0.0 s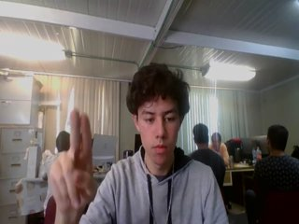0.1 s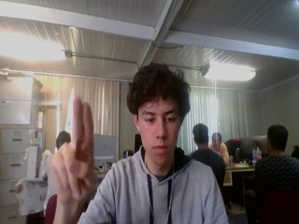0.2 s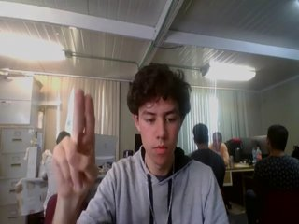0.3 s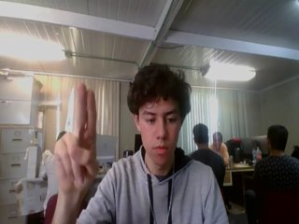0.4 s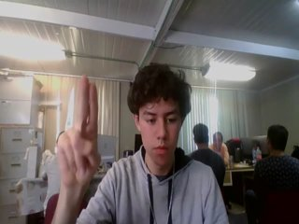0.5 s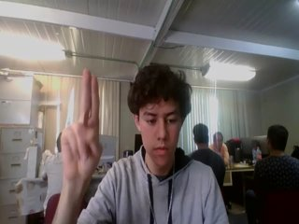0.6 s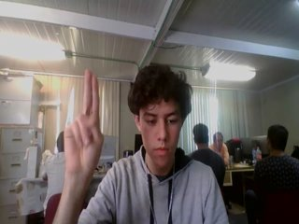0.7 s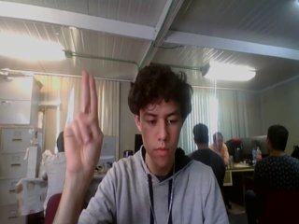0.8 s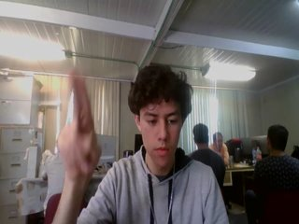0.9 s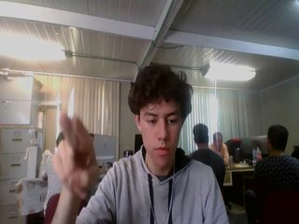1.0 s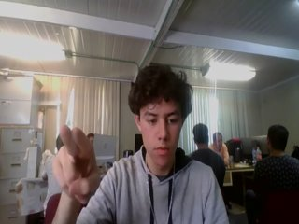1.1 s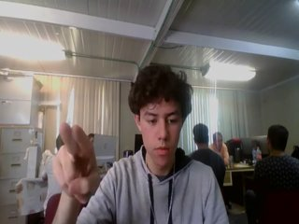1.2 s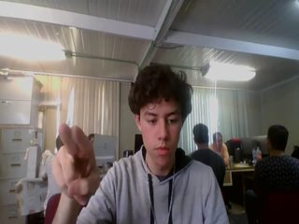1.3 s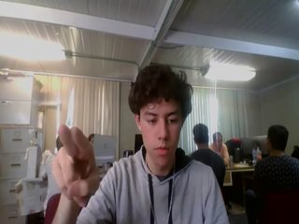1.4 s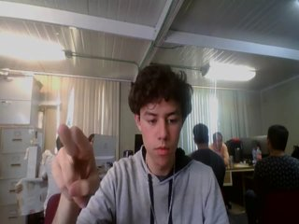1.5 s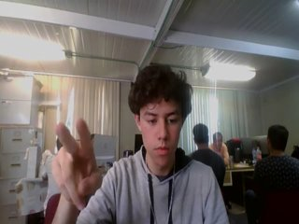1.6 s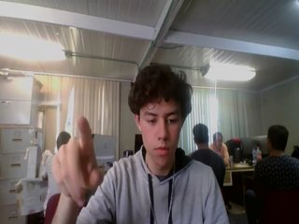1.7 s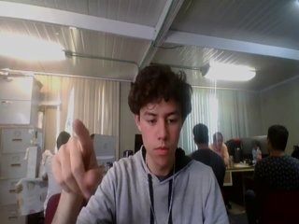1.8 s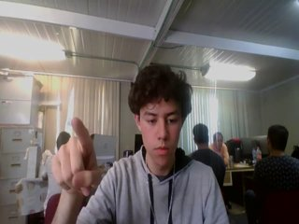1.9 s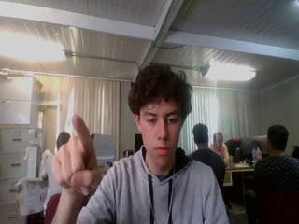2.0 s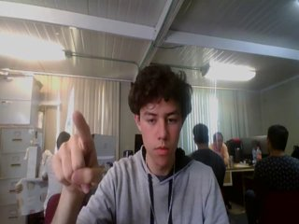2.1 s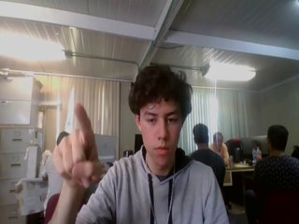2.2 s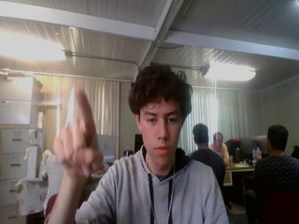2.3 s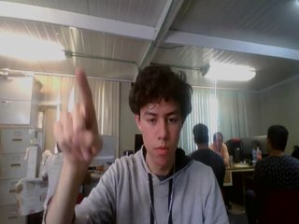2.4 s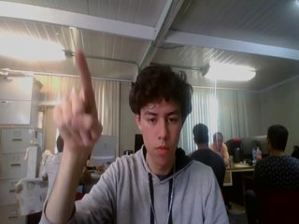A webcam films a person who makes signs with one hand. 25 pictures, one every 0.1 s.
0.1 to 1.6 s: Click with two fingers.
1.7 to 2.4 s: Pointing with one finger.
